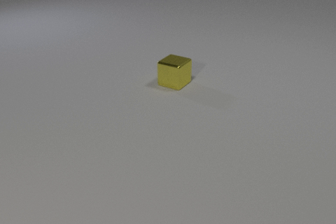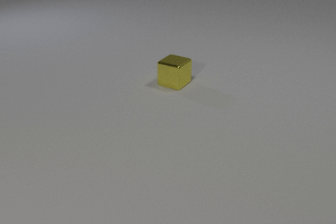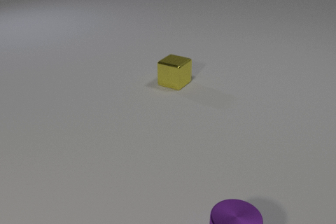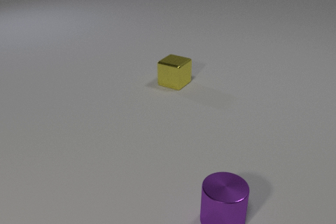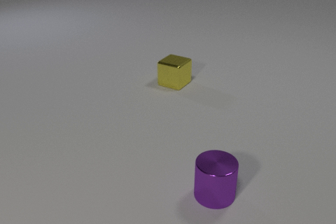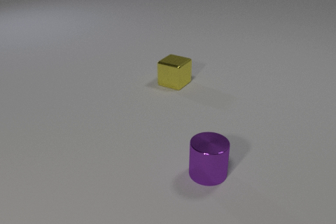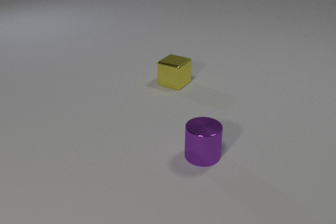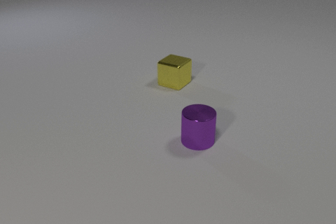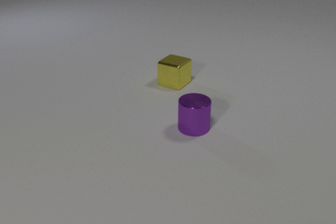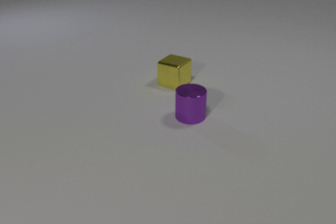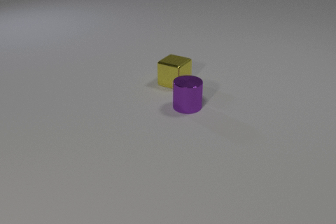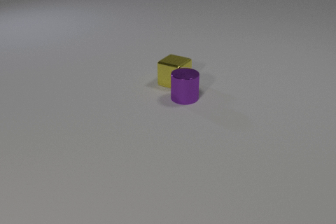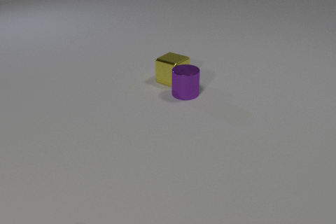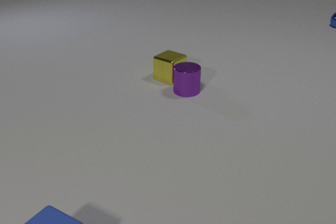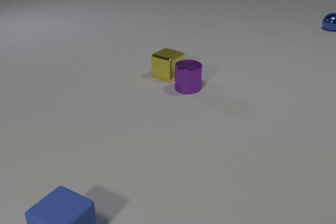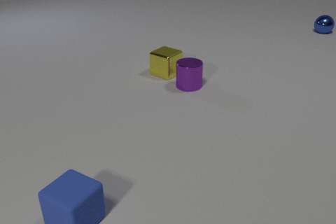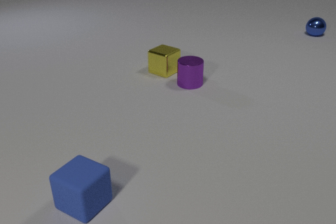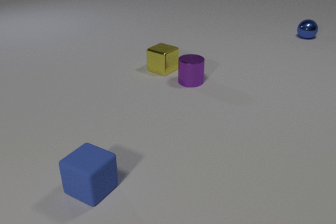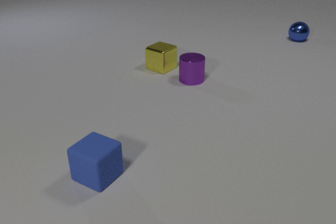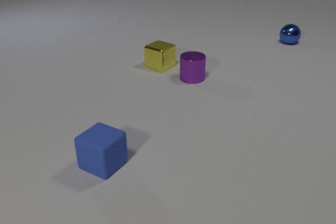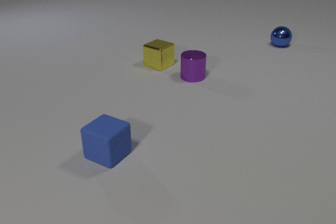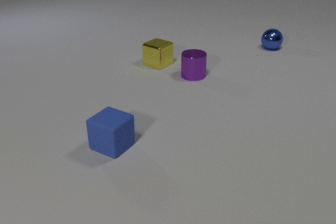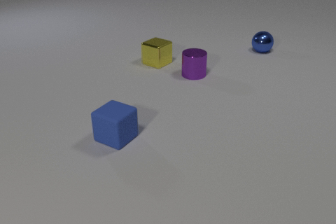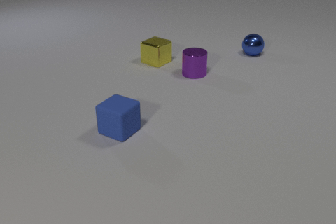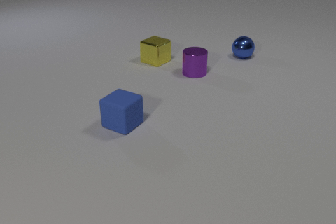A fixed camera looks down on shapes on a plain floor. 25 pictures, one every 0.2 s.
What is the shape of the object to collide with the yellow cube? cylinder.
Are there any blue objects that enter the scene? yes.
How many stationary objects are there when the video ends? 0.
0.0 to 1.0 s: The purple metal cylinder comes in at the bottom edge, slides away from the camera.
1.0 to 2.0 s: The purple metal cylinder slides away from the camera.
2.0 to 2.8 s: The purple metal cylinder slides away from the camera. The yellow metal cube slides away from the camera. The blue metal sphere comes in at the right edge, rolls toward the camera and to the left. The blue rubber cube comes in at the bottom edge, slides away from the camera and to the right. The purple metal cylinder and the yellow metal cube collide.
2.8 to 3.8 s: The purple metal cylinder slides away from the camera. The yellow metal cube slides away from the camera. The blue metal sphere rolls toward the camera and to the left. The blue rubber cube slides away from the camera.
3.8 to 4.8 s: The purple metal cylinder slides away from the camera. The yellow metal cube slides away from the camera. The blue metal sphere rolls toward the camera and to the left. The blue rubber cube slides away from the camera.
